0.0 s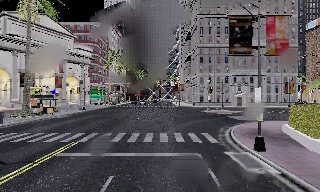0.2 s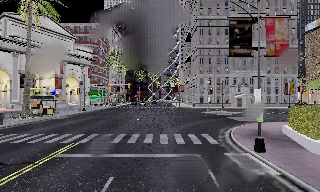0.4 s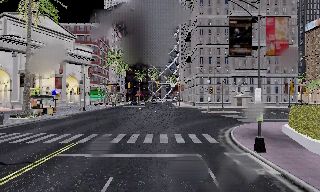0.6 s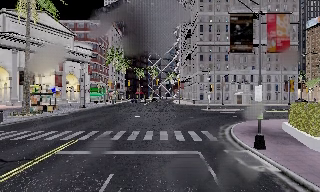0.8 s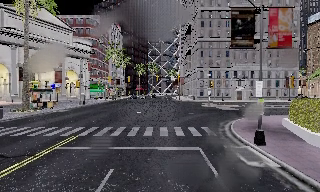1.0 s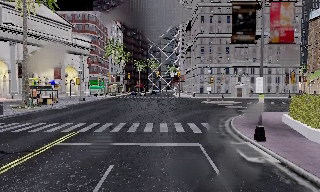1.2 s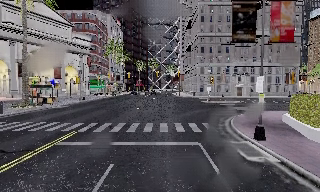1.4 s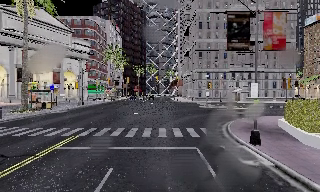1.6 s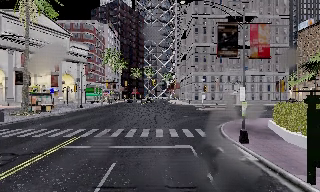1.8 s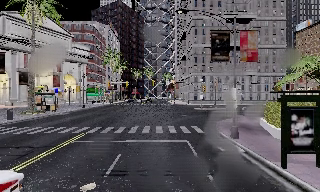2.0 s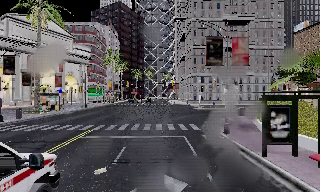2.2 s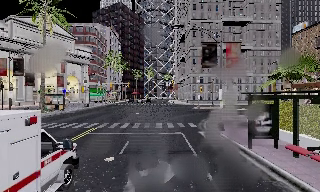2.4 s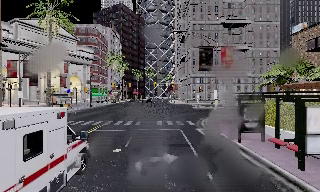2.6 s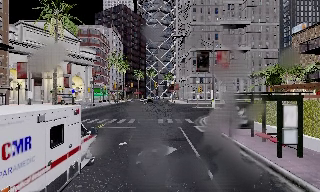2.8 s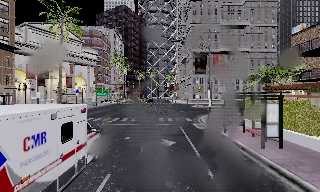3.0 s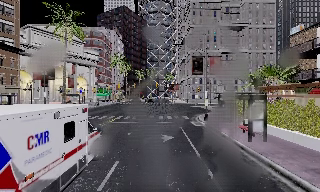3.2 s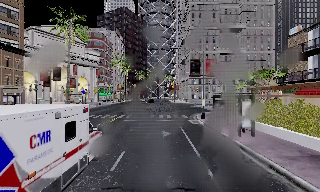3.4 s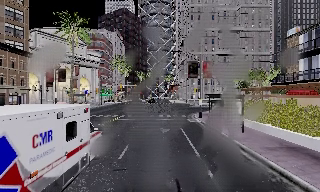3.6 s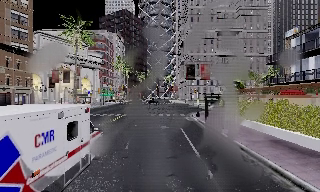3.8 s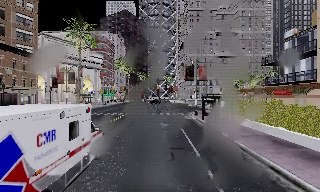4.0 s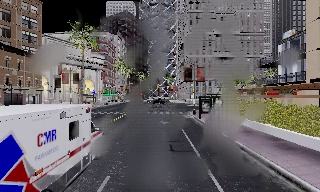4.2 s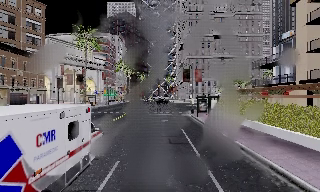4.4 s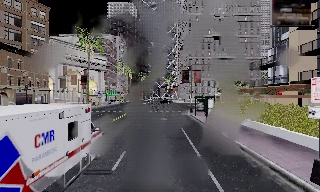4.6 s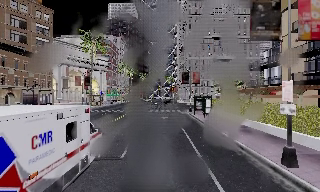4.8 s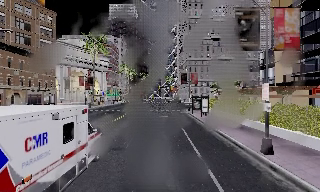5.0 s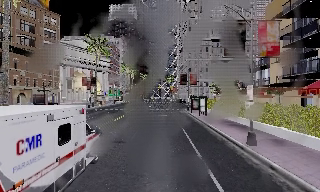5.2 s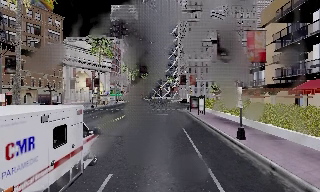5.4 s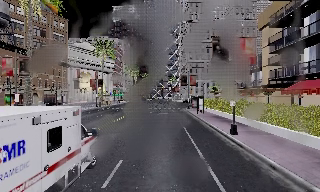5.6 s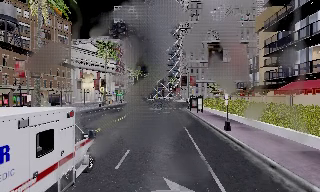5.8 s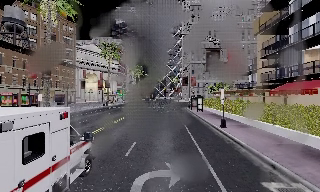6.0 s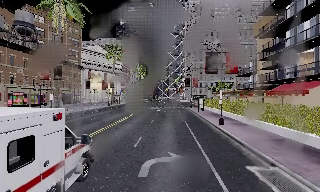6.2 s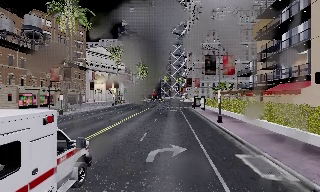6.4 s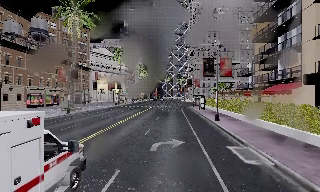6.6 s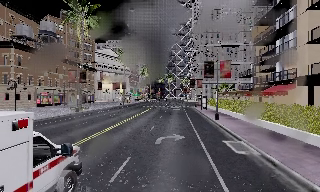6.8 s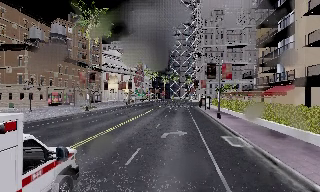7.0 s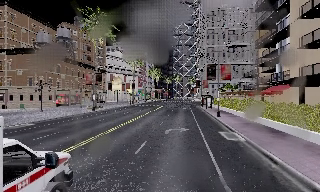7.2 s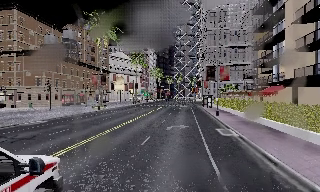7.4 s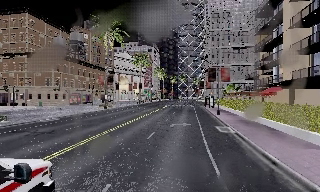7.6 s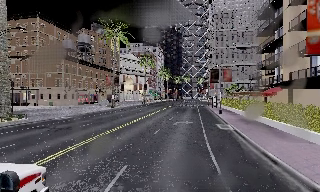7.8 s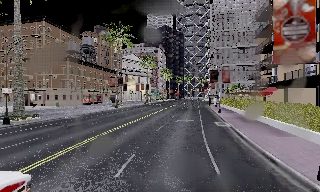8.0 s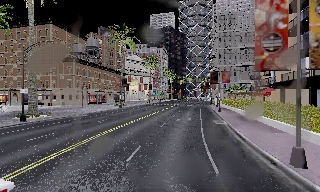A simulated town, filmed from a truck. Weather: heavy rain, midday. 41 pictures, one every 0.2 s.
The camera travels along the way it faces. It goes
backward.
0.0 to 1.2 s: The camera shifts only a little, or ends up much as it began.
1.2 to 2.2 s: The camera travels backward, about 4 m, so what stands in front gets smaller. It gains speed.
2.2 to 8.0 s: The camera swings to its left by about 15 degrees, and the scene slides to the right. It travels backward, about 35 m, so what stands in front gets smaller.
The film runs backward here.
